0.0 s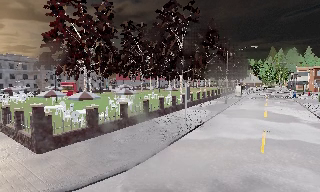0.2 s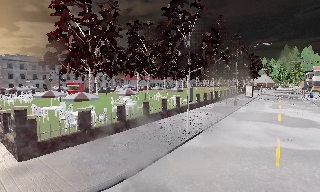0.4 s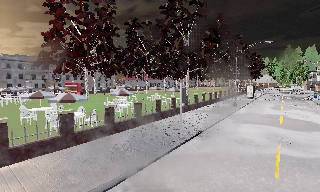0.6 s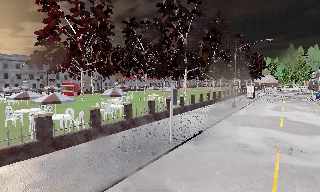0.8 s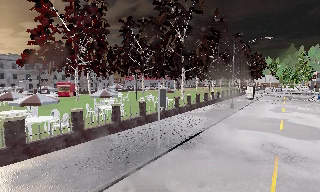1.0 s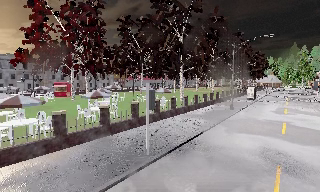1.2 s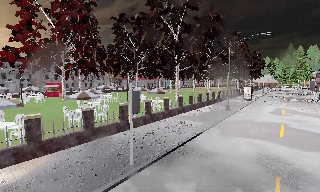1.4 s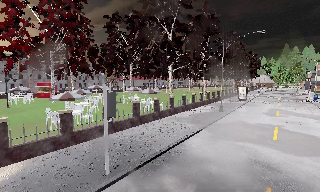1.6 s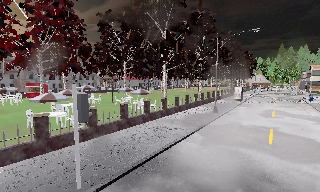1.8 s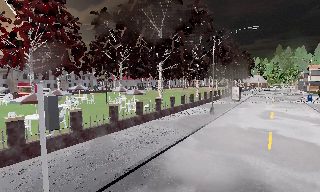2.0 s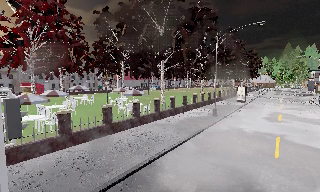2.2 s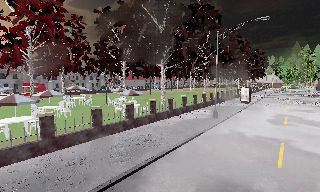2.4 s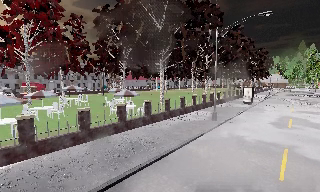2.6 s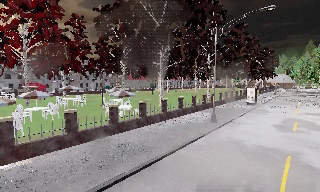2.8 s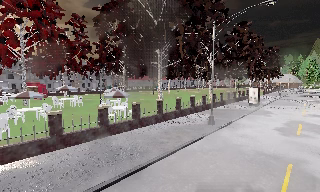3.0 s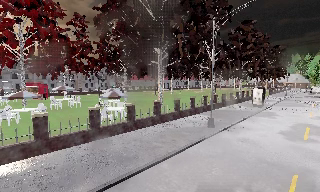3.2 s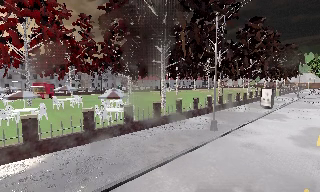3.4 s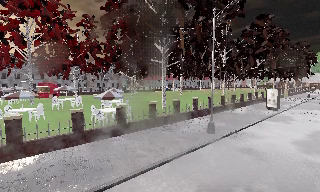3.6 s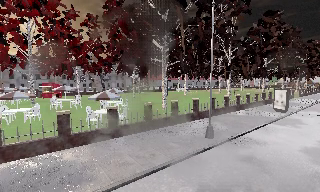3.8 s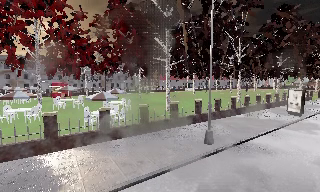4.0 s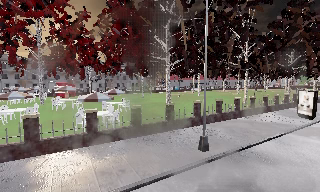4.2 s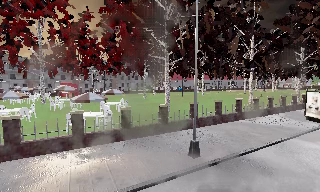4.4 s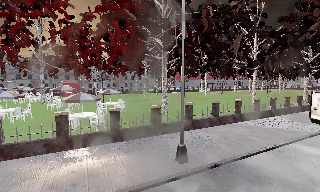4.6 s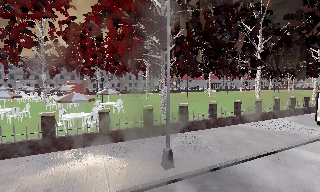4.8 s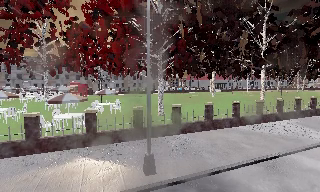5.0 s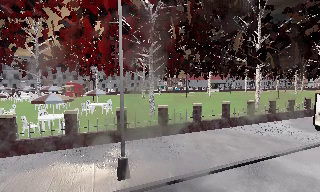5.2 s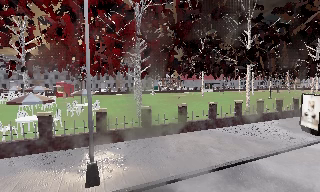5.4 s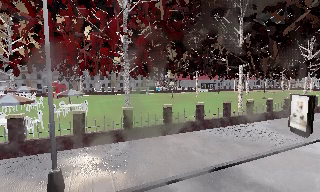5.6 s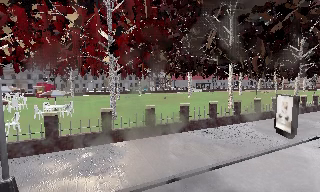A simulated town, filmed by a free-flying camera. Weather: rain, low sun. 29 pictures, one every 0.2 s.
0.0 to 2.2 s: The camera travels forward and to its right, about 10 m, so what stands in front looms larger.
2.2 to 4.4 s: The camera pans to its left, which is counterclockwise from overhead, by about 25 degrees. It travels to its right and forward, about 10 m.
4.4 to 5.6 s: The camera travels to its right and forward, about 5 m, so close, fixed things drift to the left.
The film runs forward here.
